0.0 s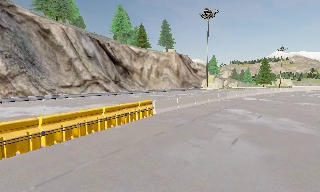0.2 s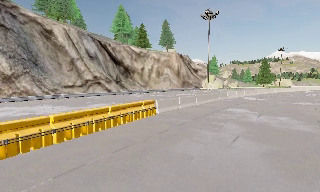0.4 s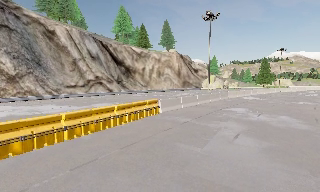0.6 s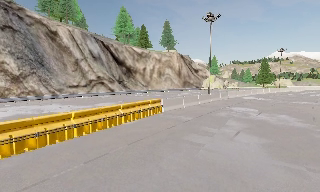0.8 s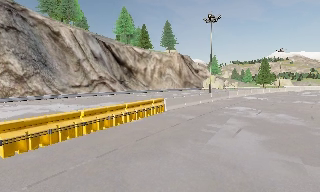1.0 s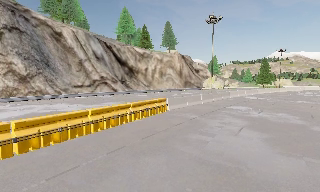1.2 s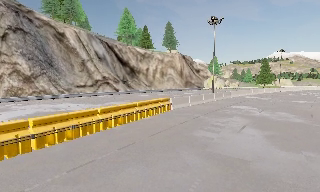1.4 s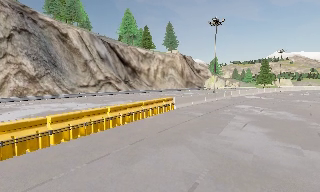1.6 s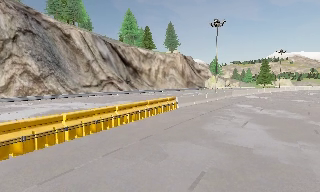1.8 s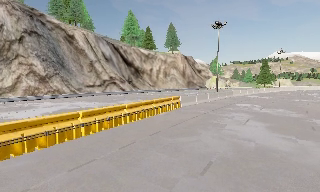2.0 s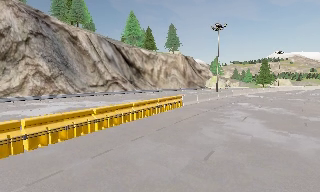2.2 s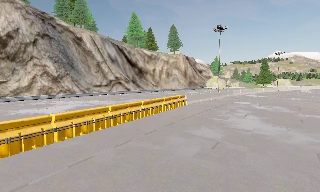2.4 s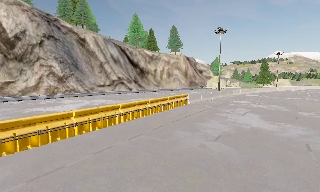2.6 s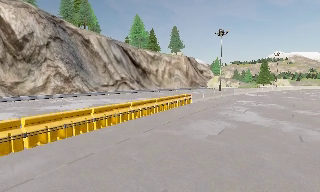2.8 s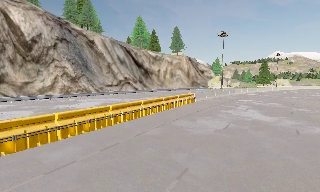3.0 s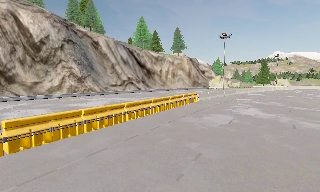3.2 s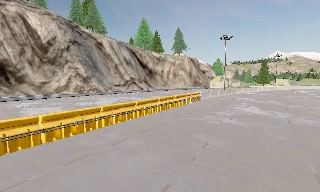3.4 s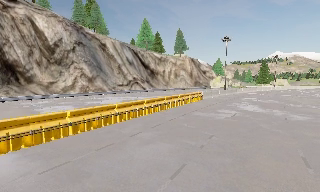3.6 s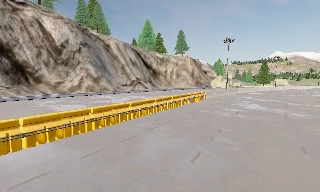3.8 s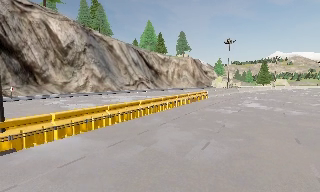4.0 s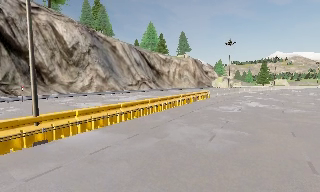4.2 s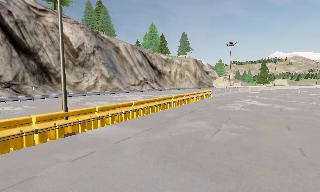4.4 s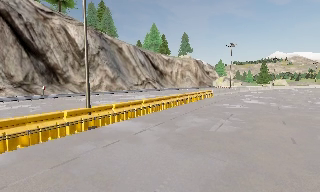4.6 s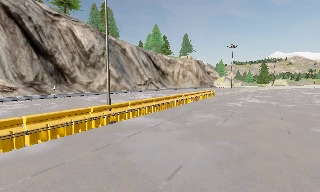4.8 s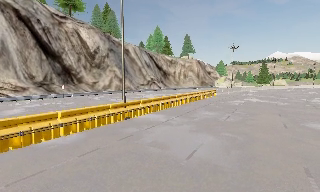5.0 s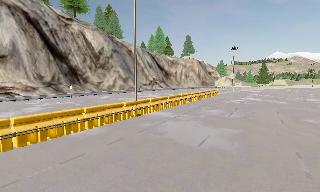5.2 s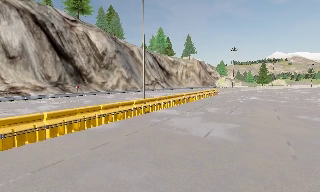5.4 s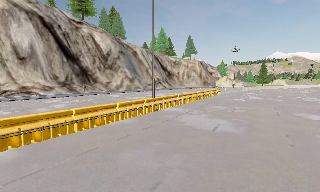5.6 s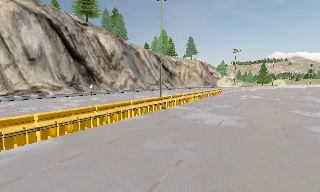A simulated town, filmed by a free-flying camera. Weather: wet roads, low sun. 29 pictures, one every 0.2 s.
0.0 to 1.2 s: The camera travels backward and to its left, about 3 m, so what stands in front gets smaller.
1.2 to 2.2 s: The camera travels backward and to its left, about 4 m, so what stands in front gets smaller. It gains speed.
2.2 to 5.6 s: The camera travels backward and to its left, about 20 m, so what stands in front gets smaller.
The film runs backward here.
